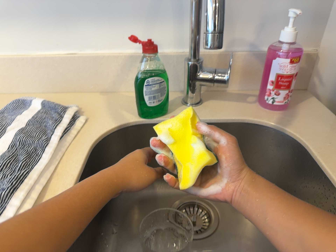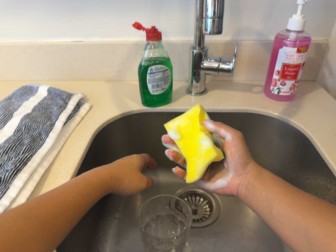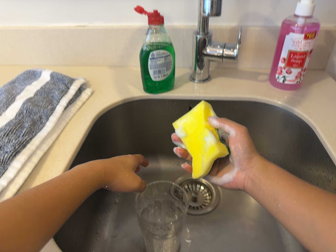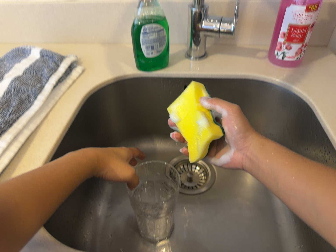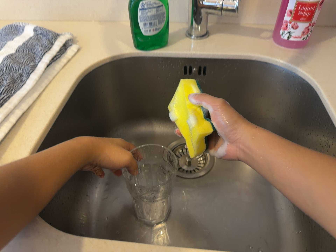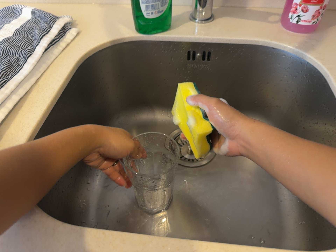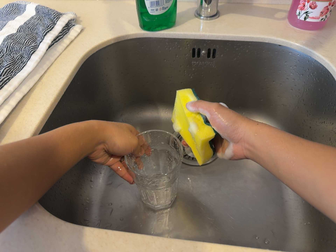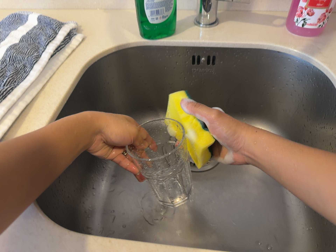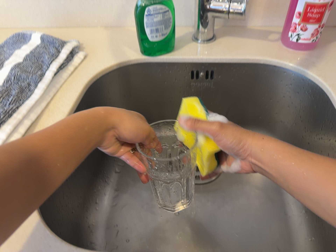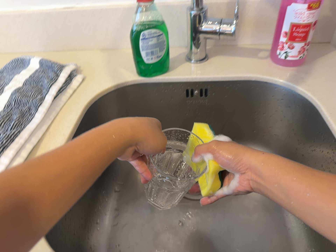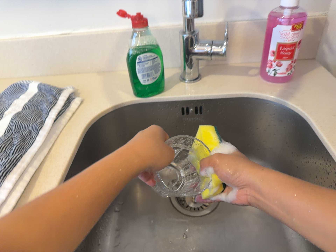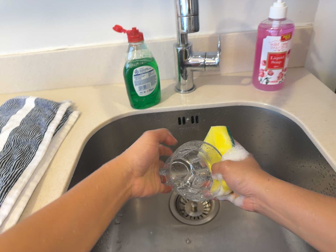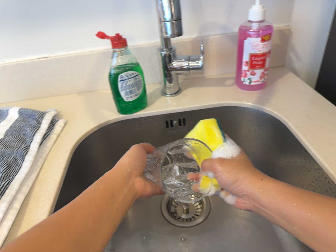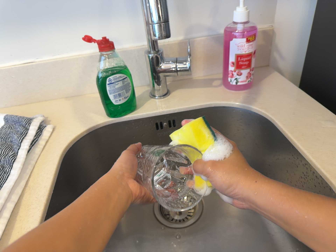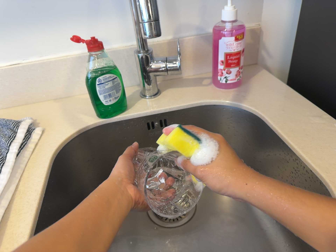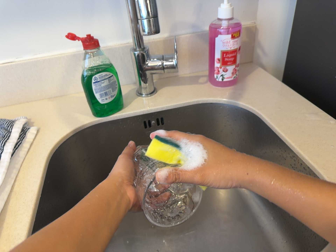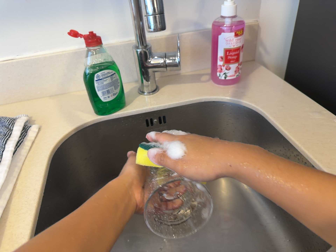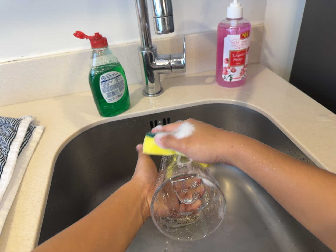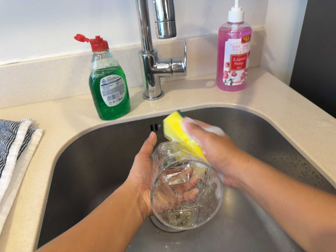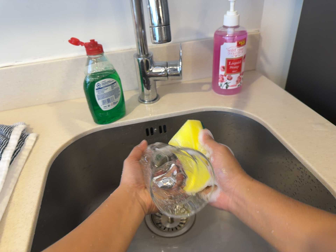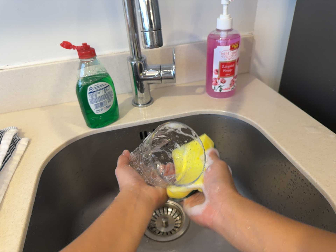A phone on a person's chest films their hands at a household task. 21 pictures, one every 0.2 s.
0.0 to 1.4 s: The camera travels to its right, about 7 cm. Its aim tips toward the bottom of its view by about 15 degrees, and the scene shifts upward.
1.4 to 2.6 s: The camera swings to its right by about 10 degrees, and the scene slides to the left. It travels backward, about 6 cm, so what stands in front gets smaller. Its aim tips toward the top of its view by about 15 degrees, and the scene shifts downward. It rolls about its line of sight by about 10 degrees, and the scene rotates counterclockwise.
2.6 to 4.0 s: The camera shifts only a little, or ends up much as it began.
The film runs forward here.
